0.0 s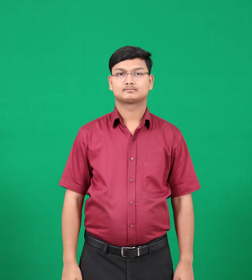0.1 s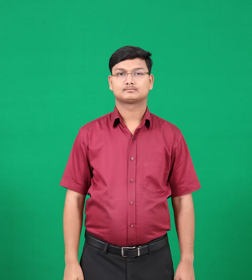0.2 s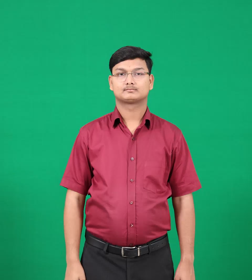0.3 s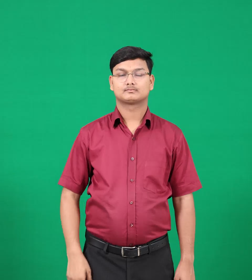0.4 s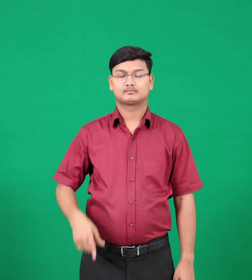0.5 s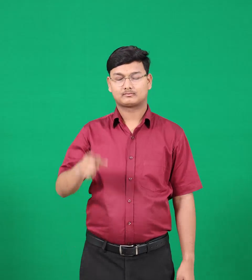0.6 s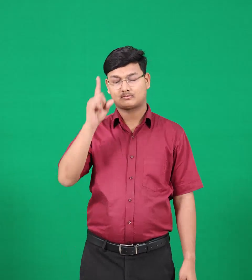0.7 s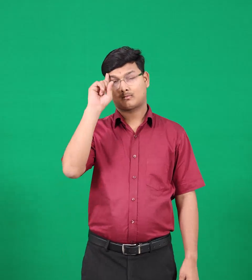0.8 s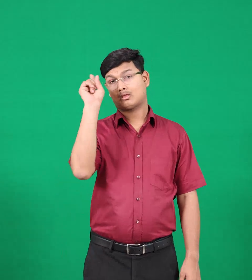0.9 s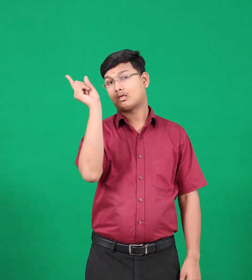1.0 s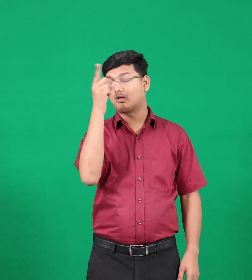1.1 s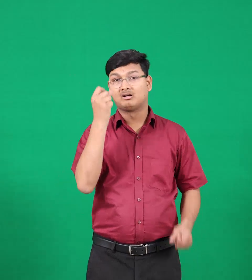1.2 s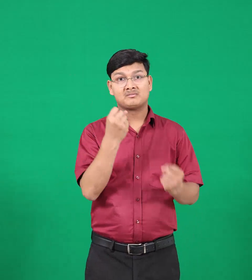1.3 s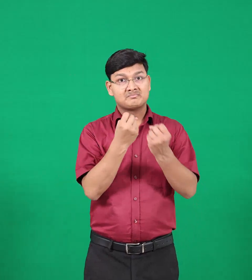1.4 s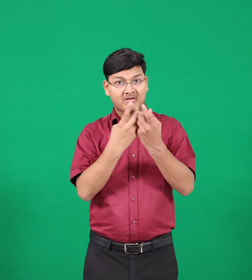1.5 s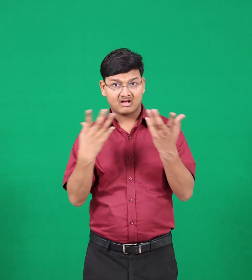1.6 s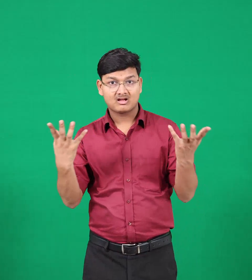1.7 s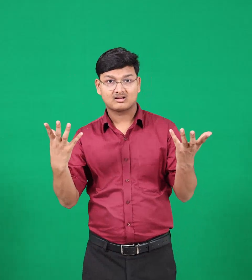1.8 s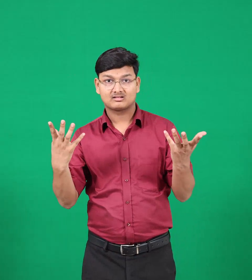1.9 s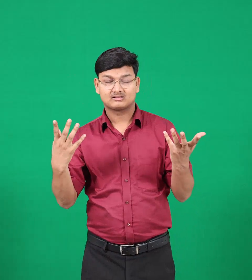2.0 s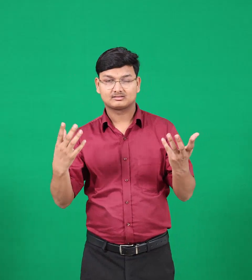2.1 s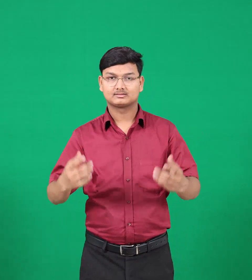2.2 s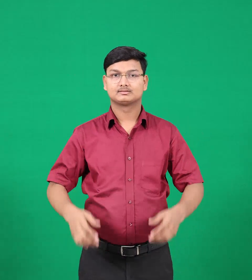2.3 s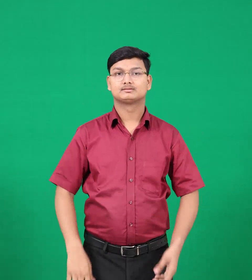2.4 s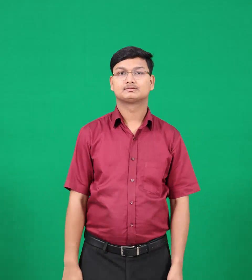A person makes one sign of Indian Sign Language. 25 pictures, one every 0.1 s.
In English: faints
